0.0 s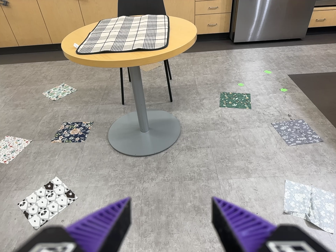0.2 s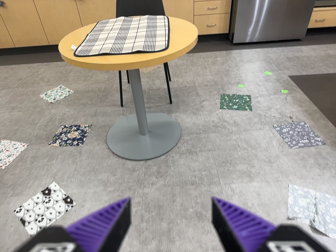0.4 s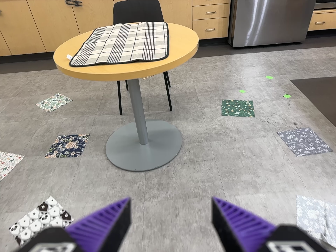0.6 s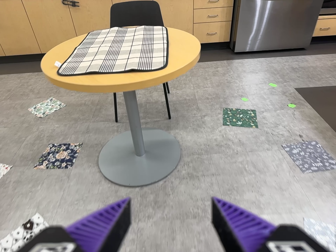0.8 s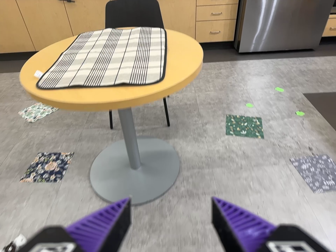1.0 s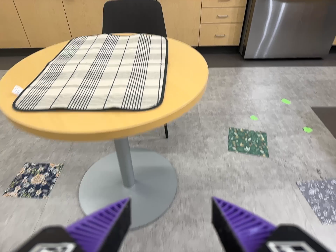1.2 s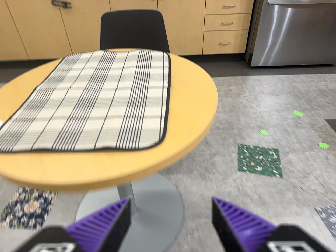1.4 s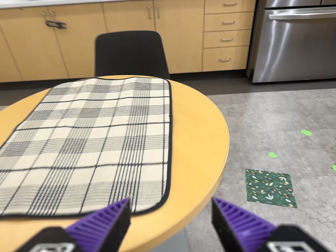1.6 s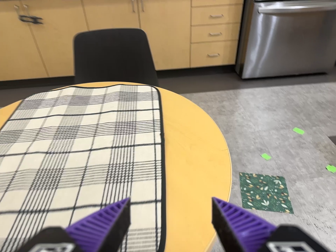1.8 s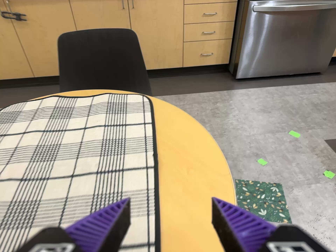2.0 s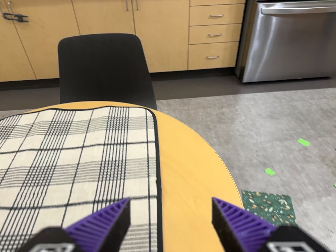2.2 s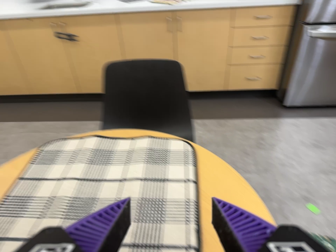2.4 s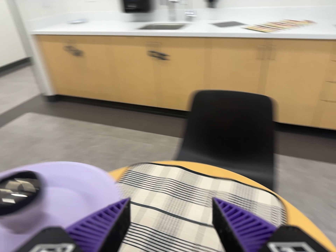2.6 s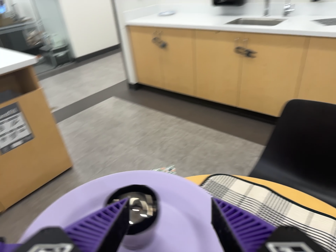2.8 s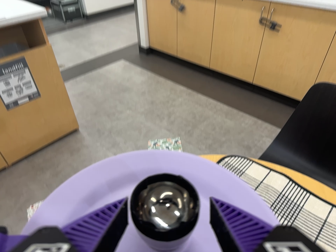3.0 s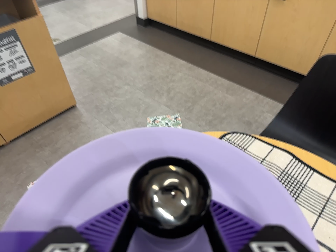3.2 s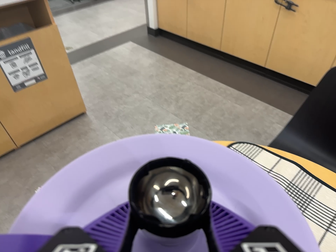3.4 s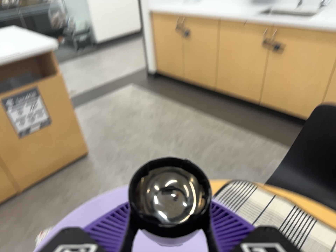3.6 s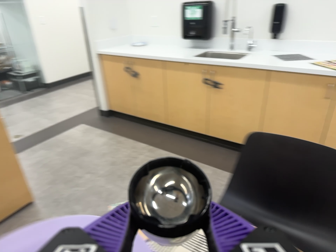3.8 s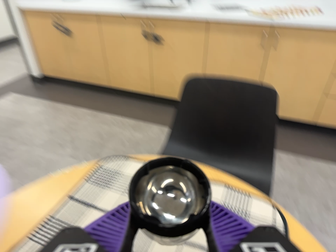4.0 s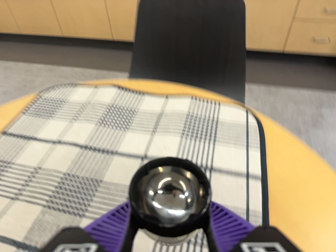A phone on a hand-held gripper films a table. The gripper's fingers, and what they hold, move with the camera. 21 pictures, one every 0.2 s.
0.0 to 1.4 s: The camera travels forward and toward the top of its view, about 80 cm, so what stands in front looms larger.
1.4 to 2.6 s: The scene slides to the right, as the camera pans about 35 degrees to its left. It travels toward the top of its view, forward and to its left, about 50 cm, so close, fixed things drift downward. It rolls about its line of sight by about 20 degrees, and the scene rotates clockwise.
2.6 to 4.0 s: The scene slides to the left, as the camera pans about 25 degrees to its right. It travels forward, to its right and toward the bottom of its view, about 28 cm, so what stands in front looms larger. Its aim tips toward the bottom of its view by about 10 degrees, and the scene shifts upward. It rolls about its line of sight by about 10 degrees, and the scene rotates counterclockwise.
The film runs forward here.
